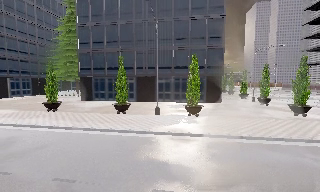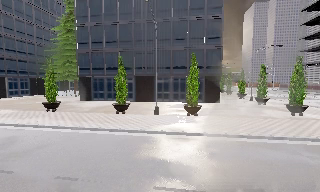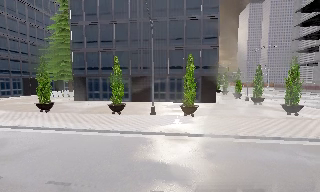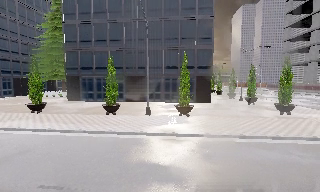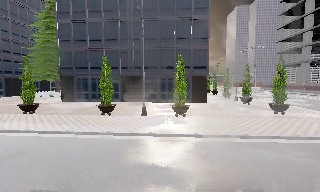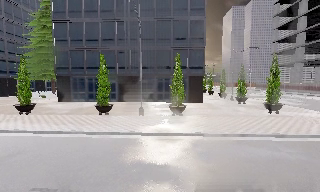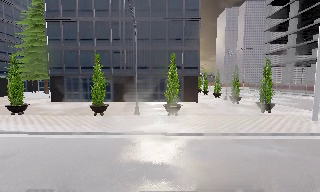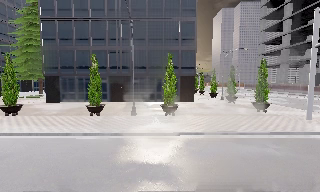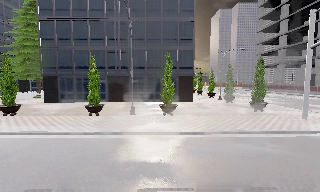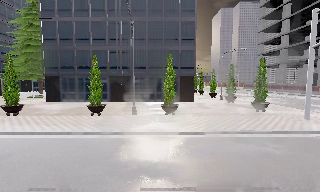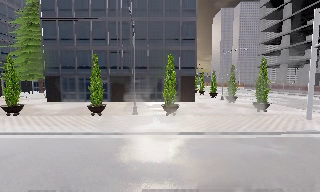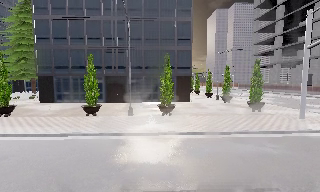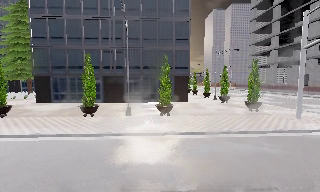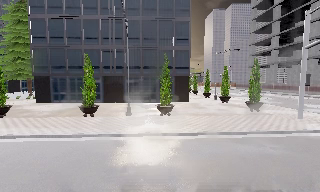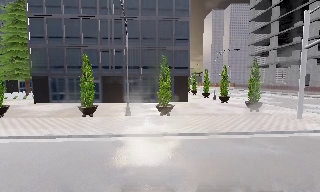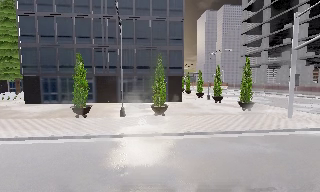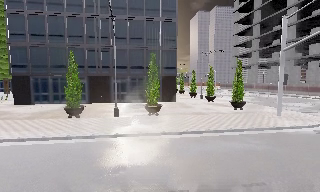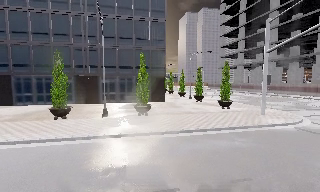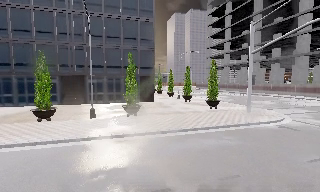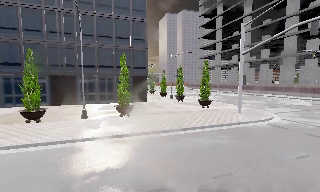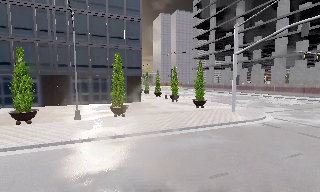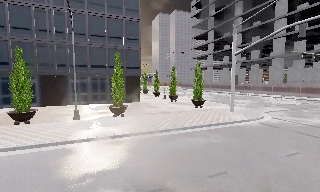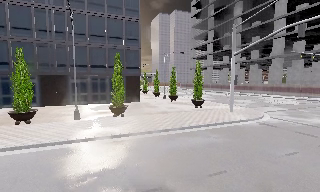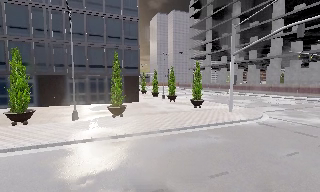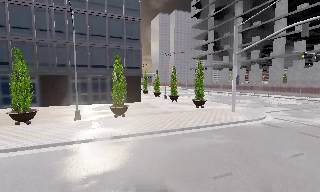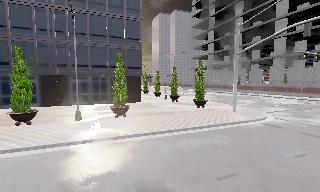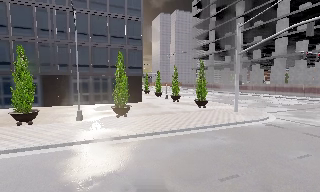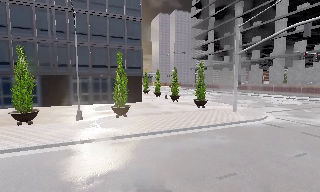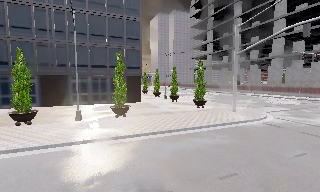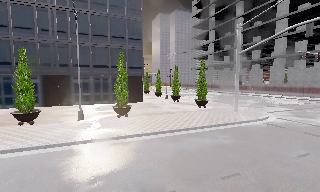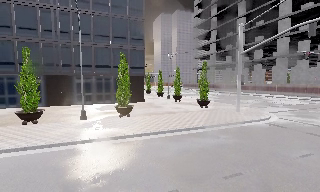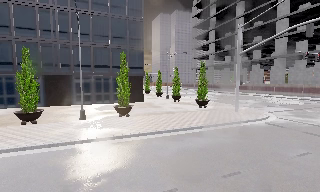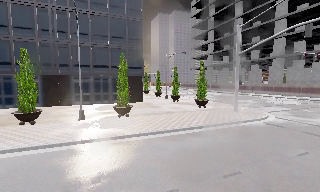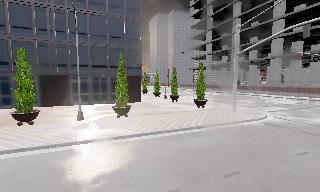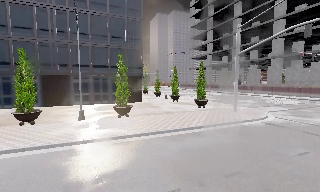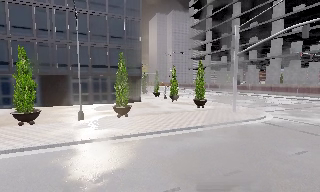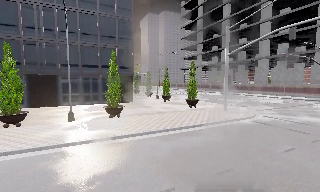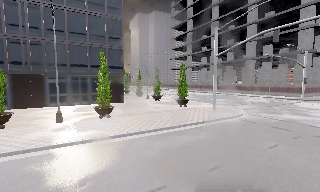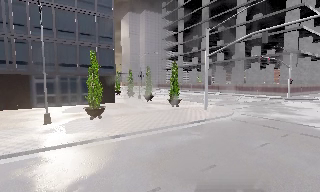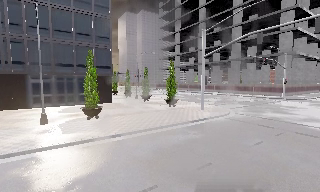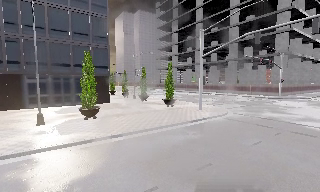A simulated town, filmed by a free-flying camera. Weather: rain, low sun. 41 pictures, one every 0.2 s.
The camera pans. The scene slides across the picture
to the left.
The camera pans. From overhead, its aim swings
clockwise.
0.0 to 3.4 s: The scene slides to the left, as the camera pans about 20 degrees to its right. It travels to its left, about 0.5 m.
3.4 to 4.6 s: The scene slides to the left, as the camera pans about 10 degrees to its right.
4.6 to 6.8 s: The camera shifts only a little, or ends up much as it began.
6.8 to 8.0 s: The camera swings to its right by about 10 degrees, and the scene slides to the left.
The film runs forward here.
